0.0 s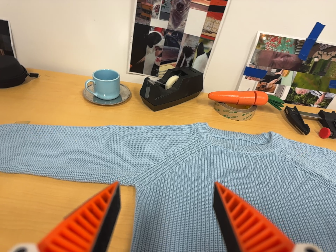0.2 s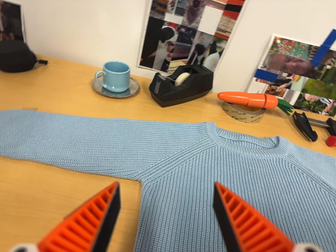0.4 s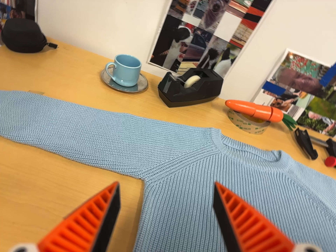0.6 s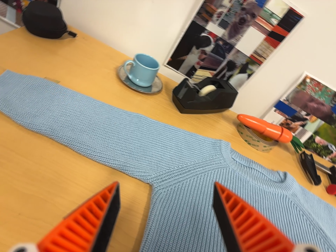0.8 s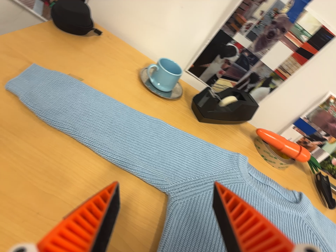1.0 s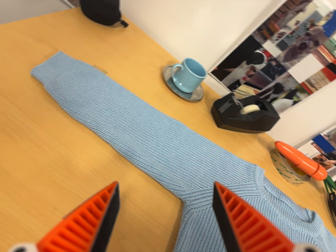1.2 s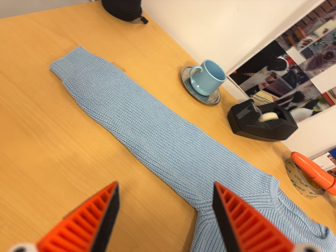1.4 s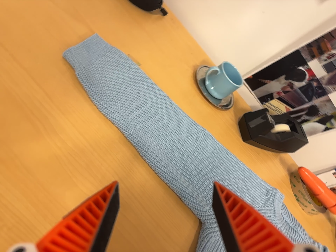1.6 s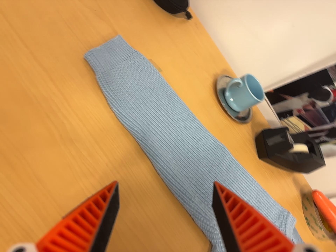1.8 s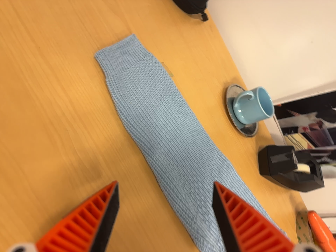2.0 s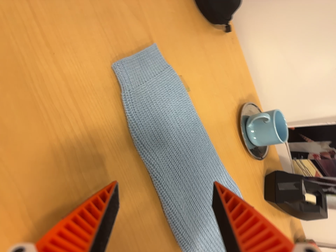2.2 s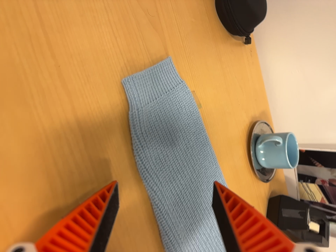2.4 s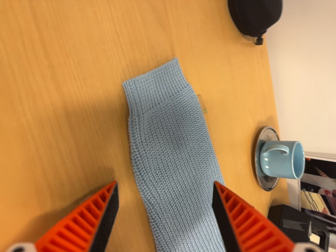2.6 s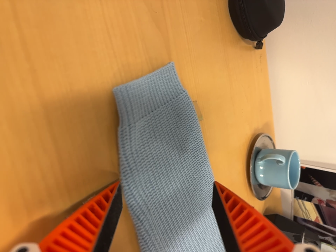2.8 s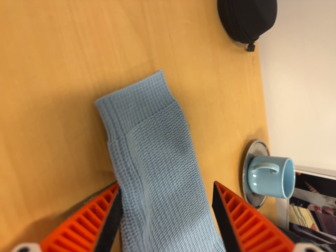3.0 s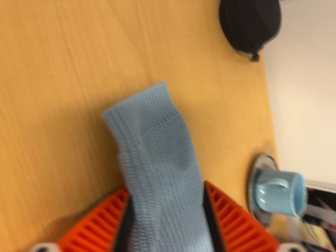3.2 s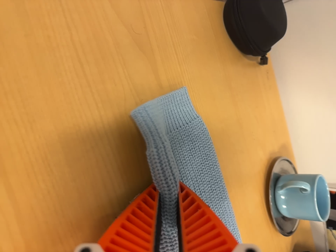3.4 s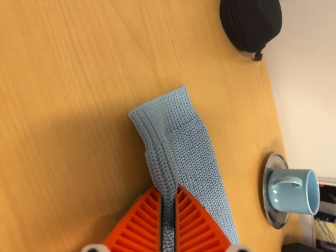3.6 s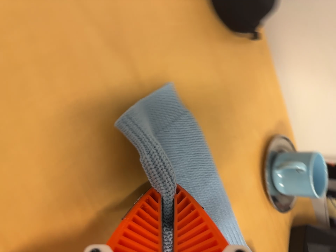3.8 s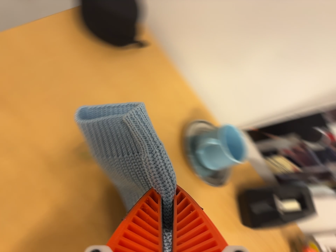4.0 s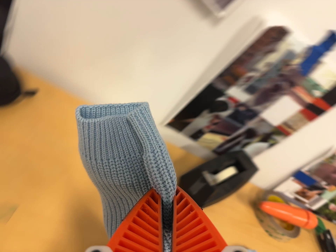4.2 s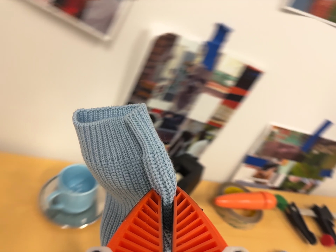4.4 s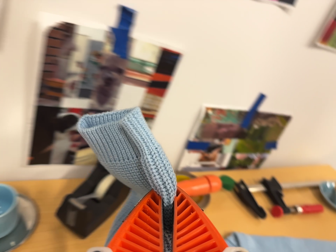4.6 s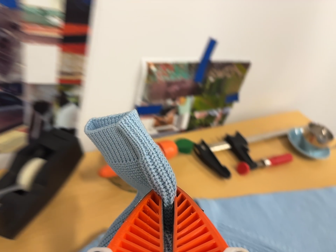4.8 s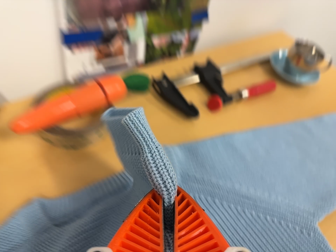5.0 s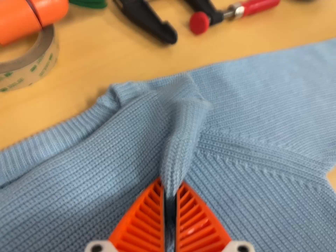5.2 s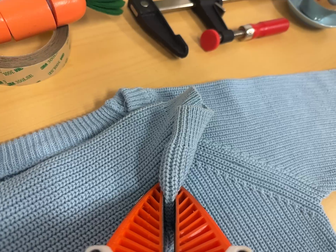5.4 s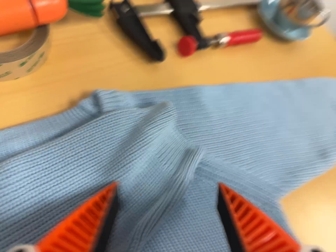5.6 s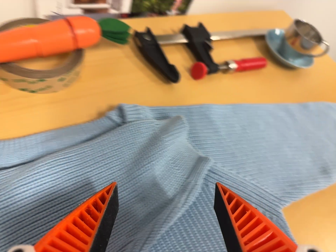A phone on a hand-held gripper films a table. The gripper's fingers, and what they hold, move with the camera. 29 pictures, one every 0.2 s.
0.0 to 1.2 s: The camera travels to its left, about 18 cm, so close, fixed things drift to the right. It rolls about its line of sight by about 35 degrees, and the scene rotates clockwise.
1.2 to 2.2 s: The camera travels toward the top of its view, forward and to its left, about 20 cm. Its aim tips toward the bottom of its view by about 10 degrees. It rolls about its line of sight by about 30 degrees, and the scene rotates clockwise.
2.2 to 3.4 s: The camera travels forward and toward the top of its view, about 9 cm, so what stands in front looms larger.
3.4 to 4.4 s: The camera swings to its right by about 20 degrees, and the scene slides to the left. It travels to its right, about 38 cm, so close, fixed things drift to the left. It rolls about its line of sight by about 75 degrees, and the scene rotates counterclockwise.
4.4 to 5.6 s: The camera swings to its right by about 10 degrees, and the scene slides to the left. It travels forward and to its right, about 28 cm, so what stands in front looms larger. Its aim tips toward the bottom of its view by about 25 degrees, and the scene shifts upward.
The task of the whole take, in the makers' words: left arm across.
The film runs forward here.
